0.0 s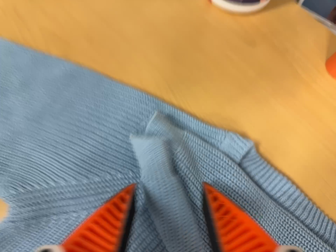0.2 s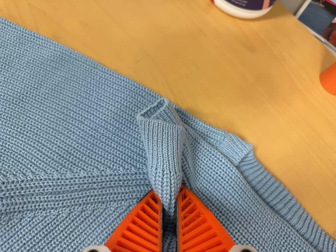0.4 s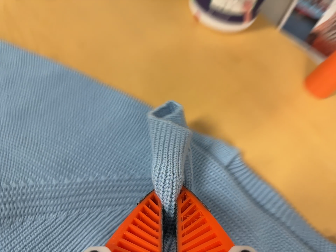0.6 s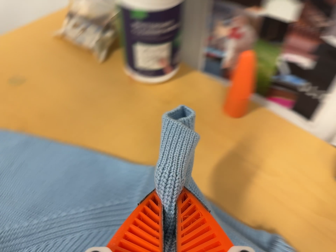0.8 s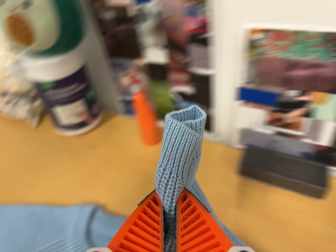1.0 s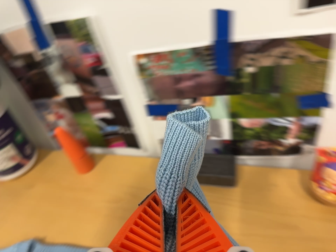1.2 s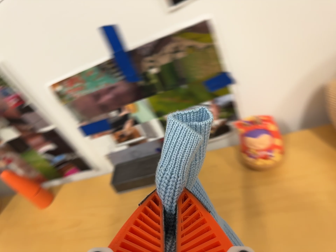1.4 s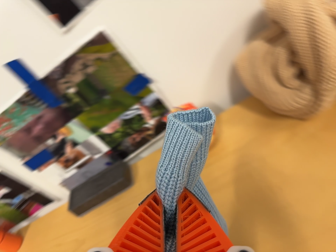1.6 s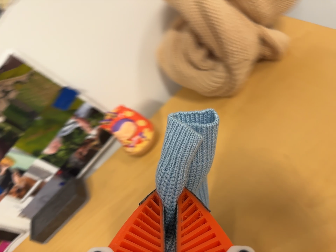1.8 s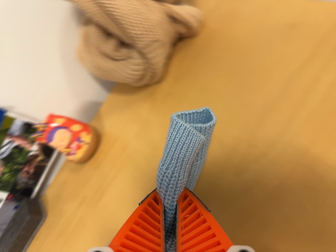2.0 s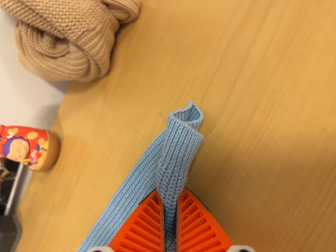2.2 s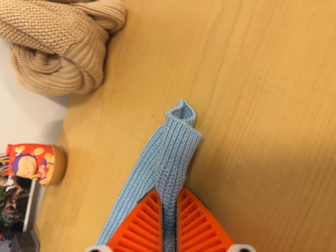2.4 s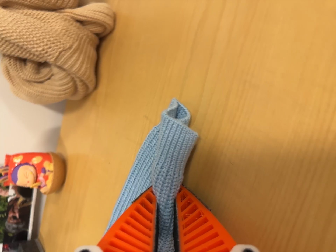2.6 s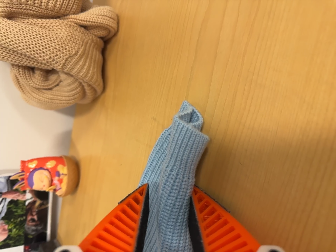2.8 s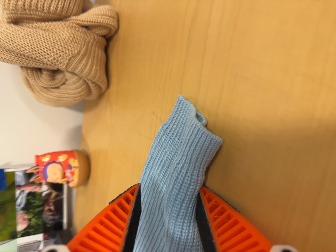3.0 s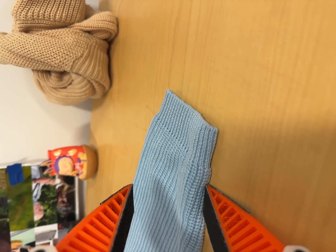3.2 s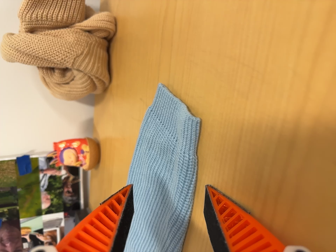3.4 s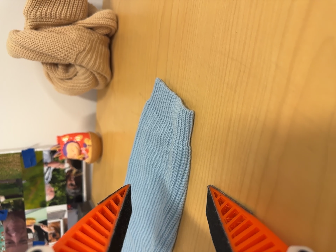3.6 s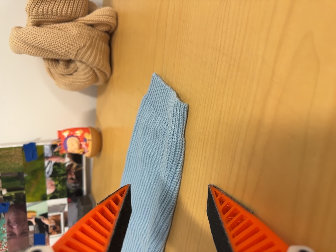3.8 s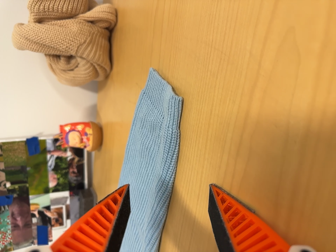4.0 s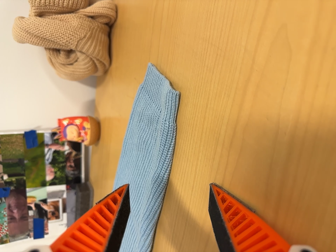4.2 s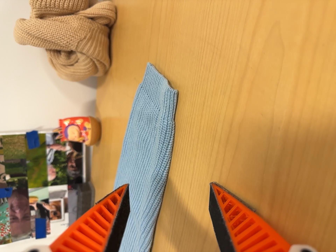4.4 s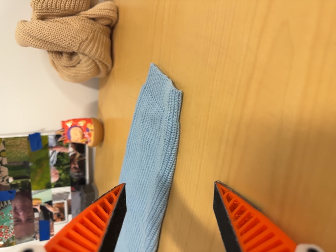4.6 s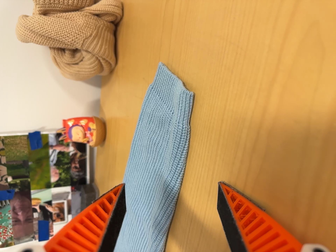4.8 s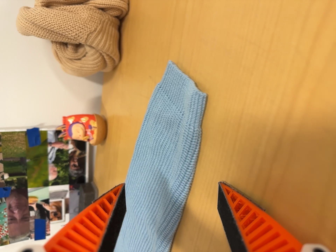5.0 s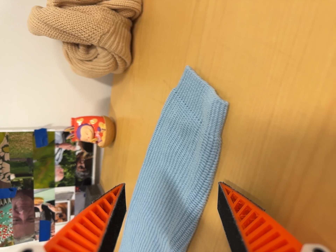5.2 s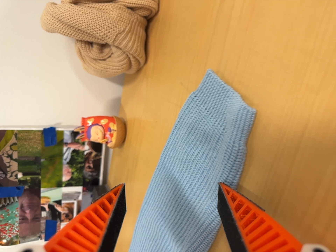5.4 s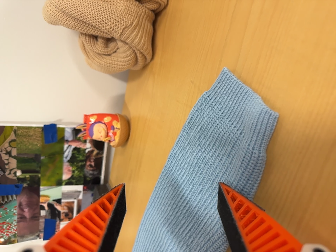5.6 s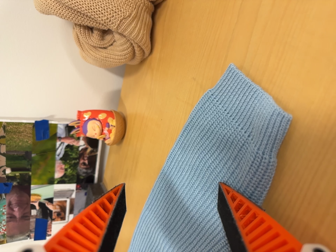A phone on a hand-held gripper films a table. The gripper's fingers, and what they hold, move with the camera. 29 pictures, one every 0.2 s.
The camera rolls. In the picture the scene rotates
counterclockwise.
0.0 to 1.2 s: The camera swings to its right by about 20 degrees, and the scene slides to the left. It travels to its right and backward, about 40 cm, so close, fixed things drift to the left. Its aim tips toward the top of its view by about 30 degrees, and the scene shifts downward. It rolls about its line of sight by about 50 degrees, and the scene rotates counterclockwise.
1.2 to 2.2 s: The camera travels to its right, about 30 cm, so close, fixed things drift to the left. It rolls about its line of sight by about 60 degrees, and the scene rotates counterclockwise.
2.2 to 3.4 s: The camera pans to its left by about 15 degrees. It travels to its right and backward, about 12 cm. It rolls about its line of sight by about 10 degrees, and the scene rotates counterclockwise.
3.4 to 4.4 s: The camera shifts only a little, or ends up much as it began.
4.4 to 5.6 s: The camera travels forward and to its left, about 12 cm, so what stands in front looms larger.
The film runs backward here.
